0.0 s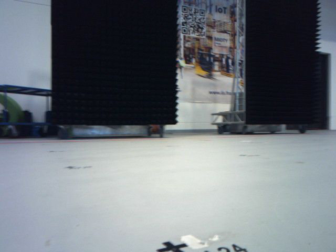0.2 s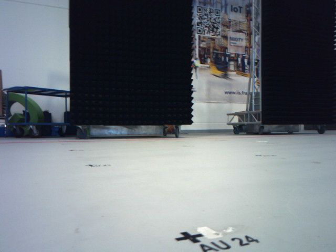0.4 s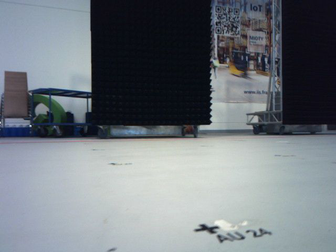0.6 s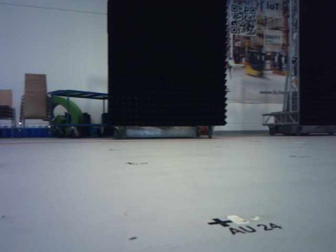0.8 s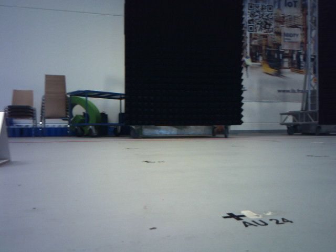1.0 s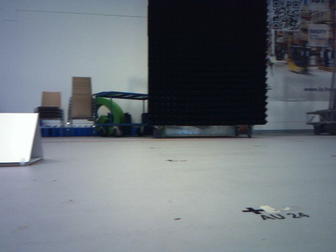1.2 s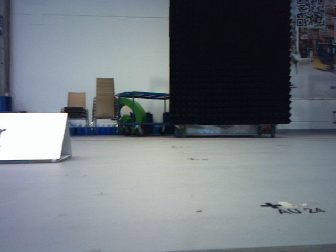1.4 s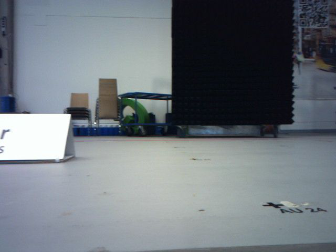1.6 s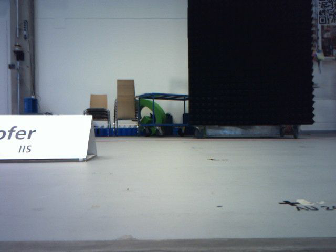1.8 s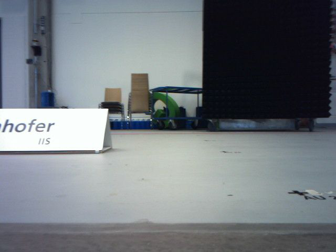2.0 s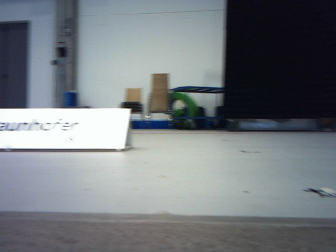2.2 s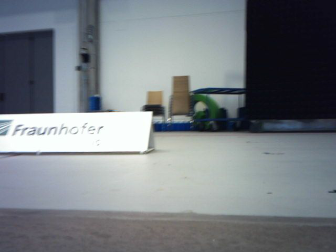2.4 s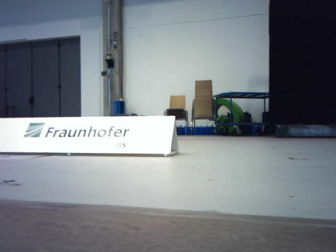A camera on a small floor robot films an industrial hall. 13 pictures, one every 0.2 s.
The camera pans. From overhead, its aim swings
counterclockwise.
The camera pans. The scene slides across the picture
to the right.
0.0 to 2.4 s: The camera swings to its left by about 40 degrees, and the scene slides to the right. It travels backward, about 0.4 m.
The film runs backward here.
